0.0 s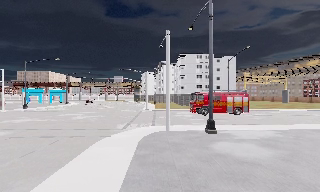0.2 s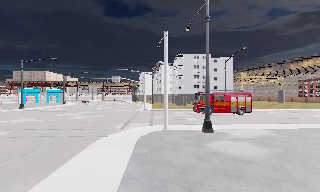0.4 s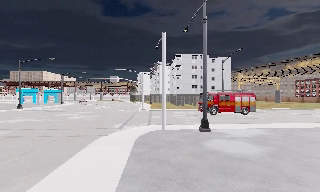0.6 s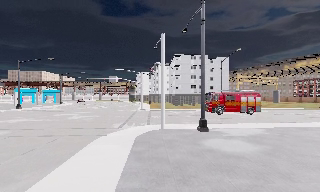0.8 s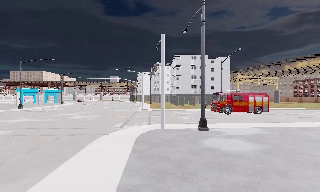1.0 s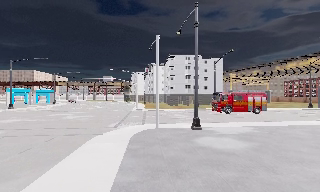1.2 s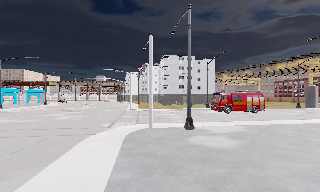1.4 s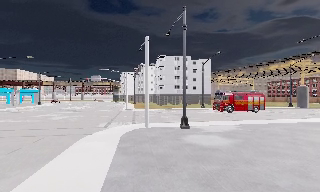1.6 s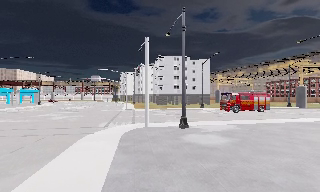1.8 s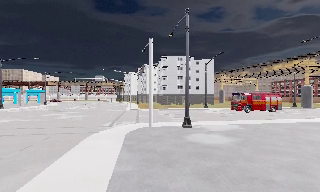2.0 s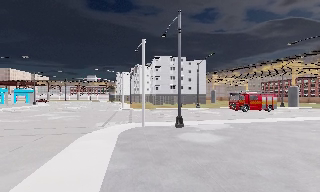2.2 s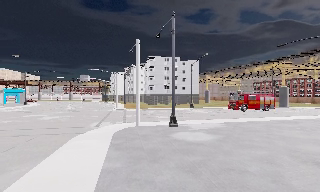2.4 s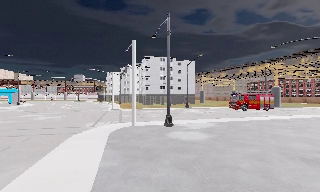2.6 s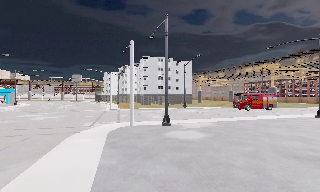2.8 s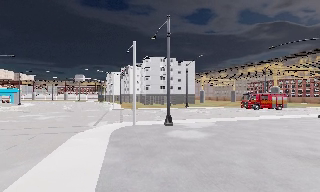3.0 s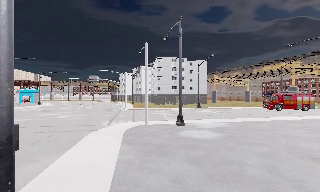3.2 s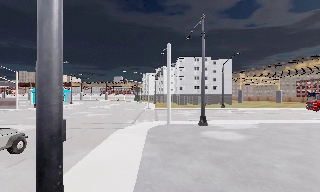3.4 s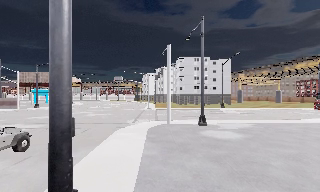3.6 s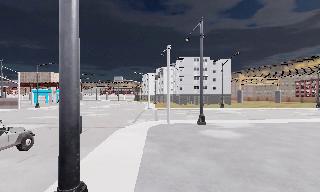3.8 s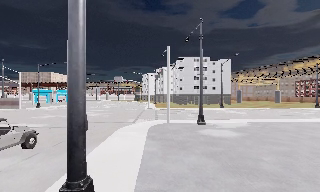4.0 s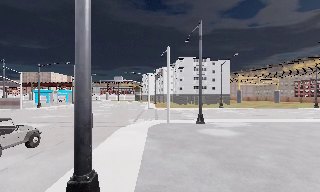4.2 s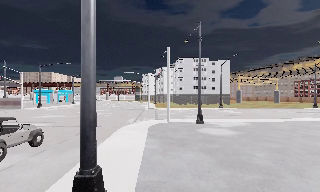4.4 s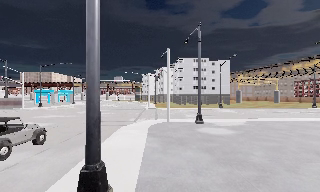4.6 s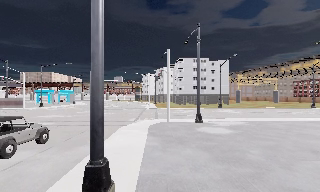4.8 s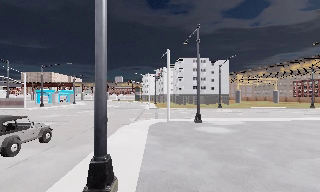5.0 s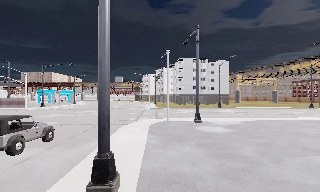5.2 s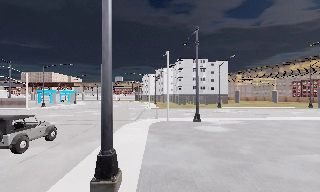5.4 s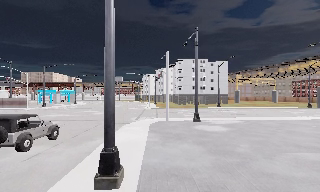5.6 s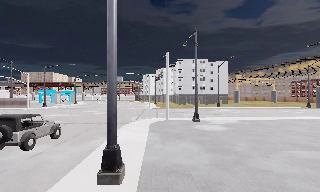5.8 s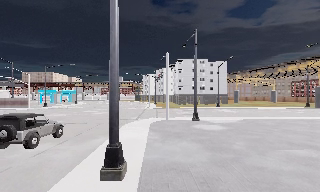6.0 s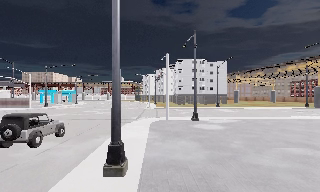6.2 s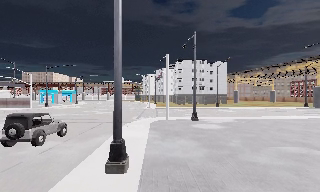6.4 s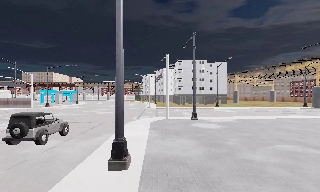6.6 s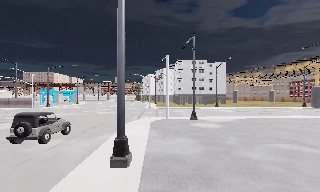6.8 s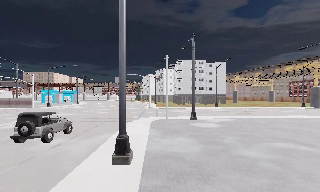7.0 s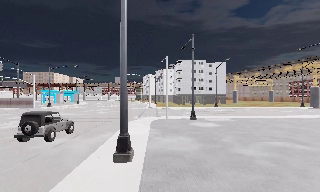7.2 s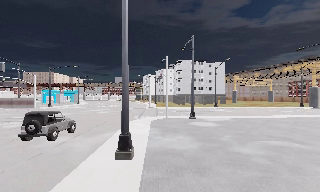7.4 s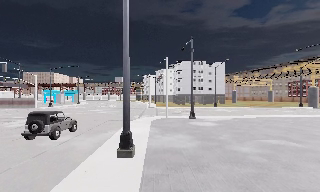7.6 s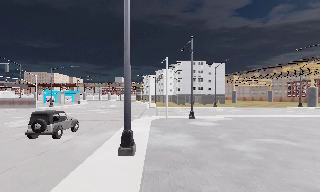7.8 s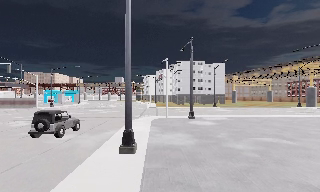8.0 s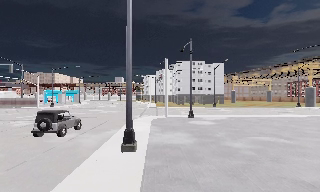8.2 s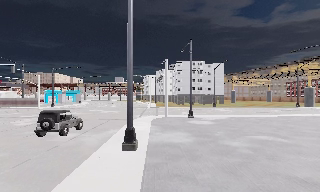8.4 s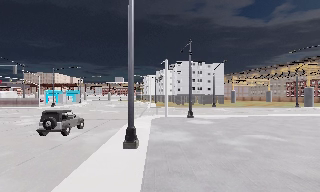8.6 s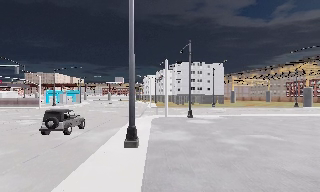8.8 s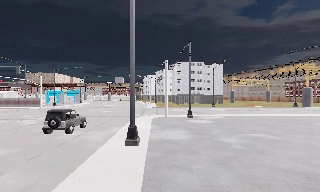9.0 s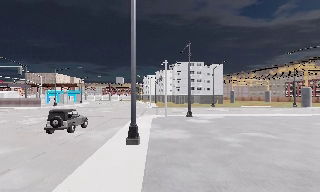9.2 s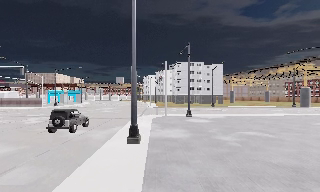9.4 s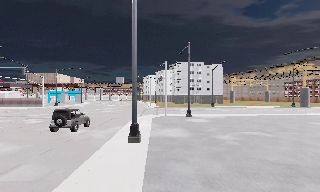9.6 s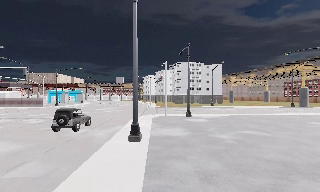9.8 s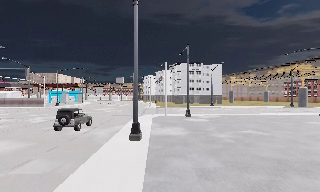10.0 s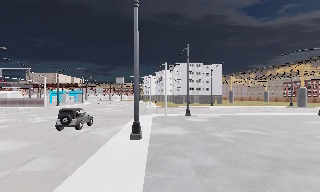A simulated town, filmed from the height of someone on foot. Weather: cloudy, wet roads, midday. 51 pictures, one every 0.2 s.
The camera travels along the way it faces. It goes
backward.
0.0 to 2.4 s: The camera pans to its right, which is clockwise from overhead, by about 10 degrees. It travels backward, about 2.5 m, so what stands in front gets smaller.
2.4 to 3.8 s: The camera swings to its left by about 10 degrees, and the scene slides to the right. It travels backward, about 1.5 m, so what stands in front gets smaller.
3.8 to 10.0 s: The camera travels backward, about 7 m, so what stands in front gets smaller.
The film runs backward here.
